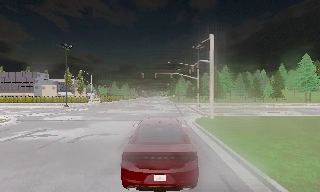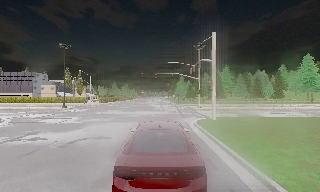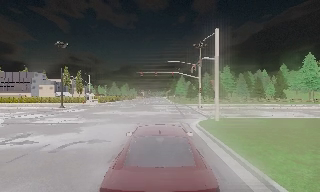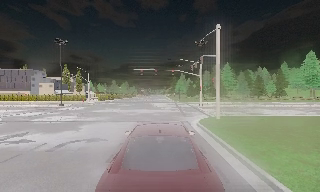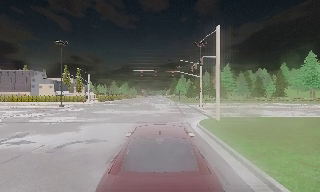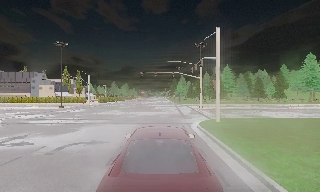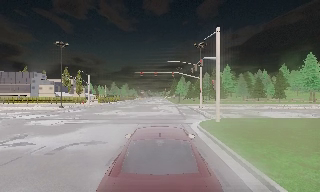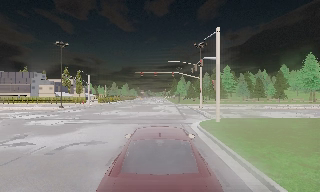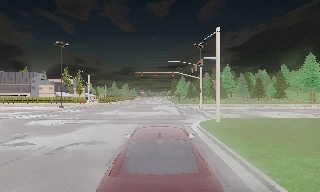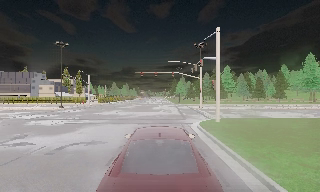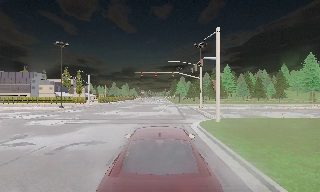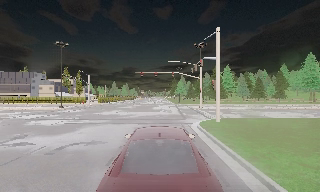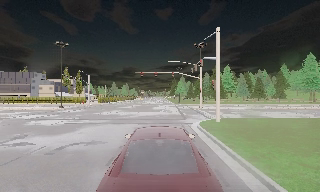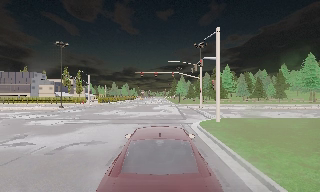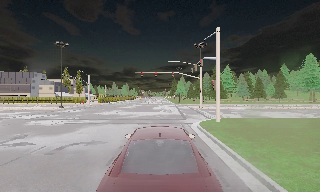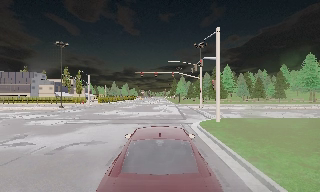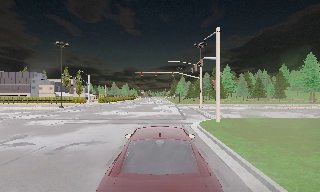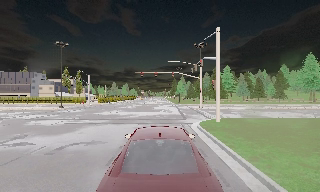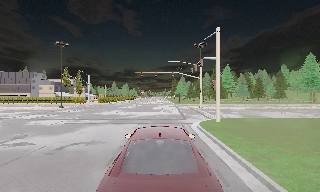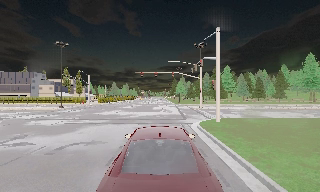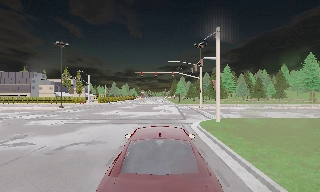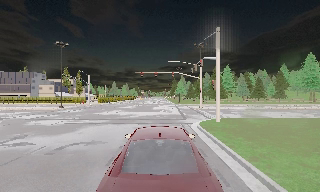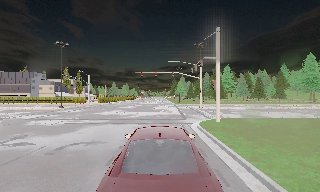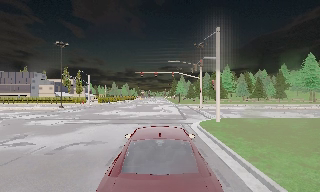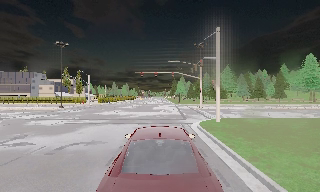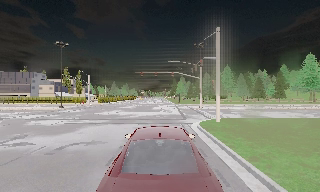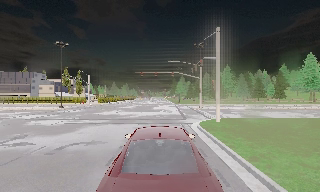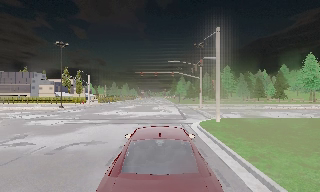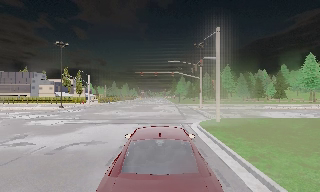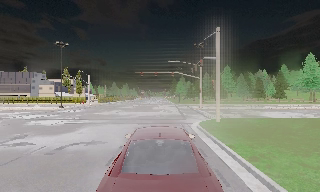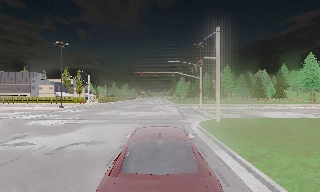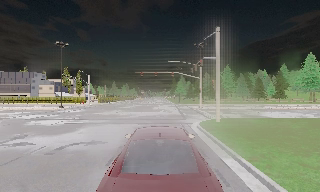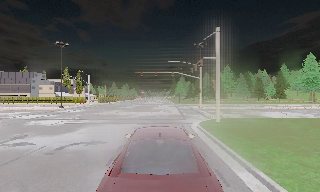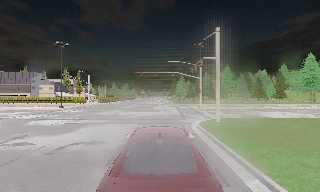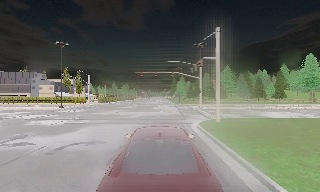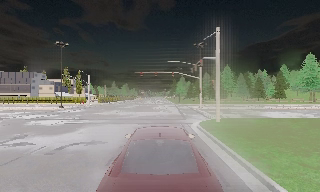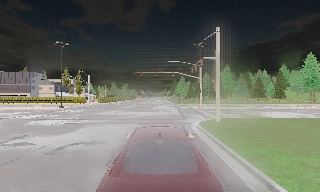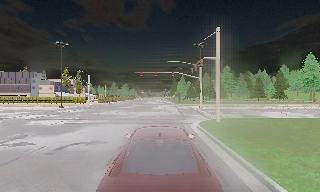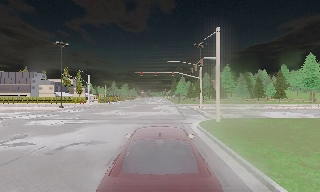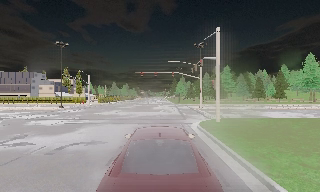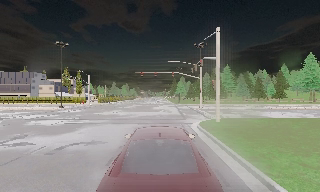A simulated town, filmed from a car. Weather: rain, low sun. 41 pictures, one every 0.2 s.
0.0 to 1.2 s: The camera travels forward, about 1.5 m, so what stands in front looms larger. It loses speed.
1.2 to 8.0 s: The camera keeps its place and its aim.
The film runs forward here.
